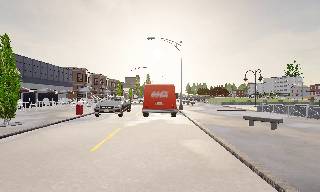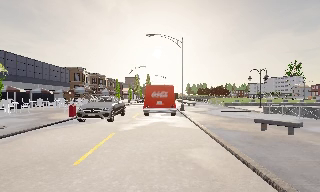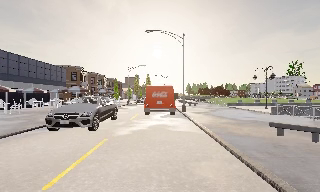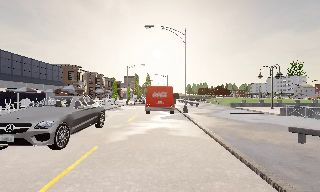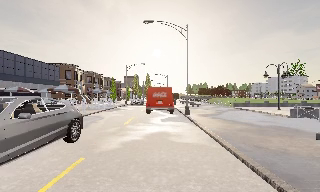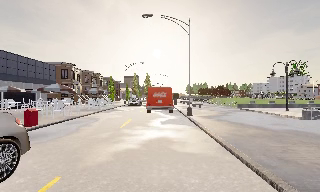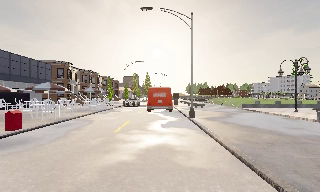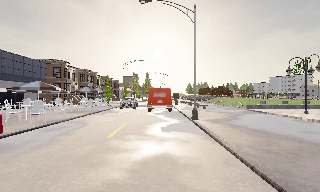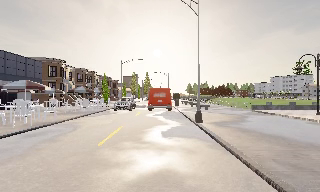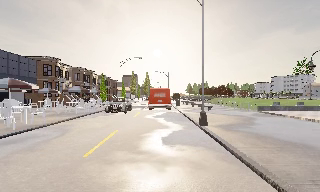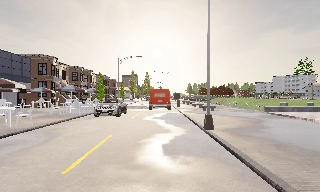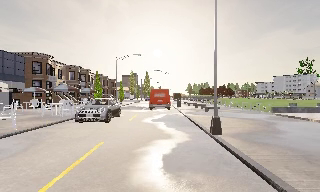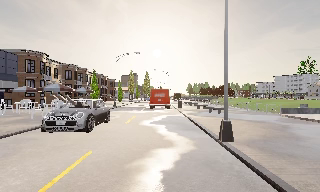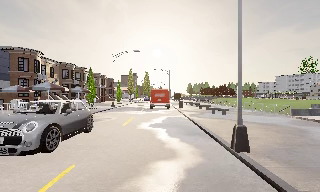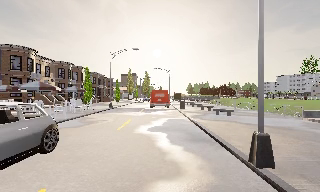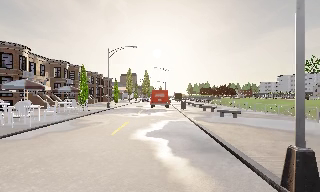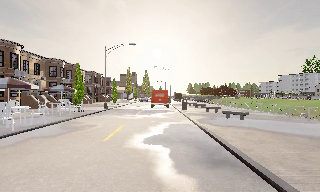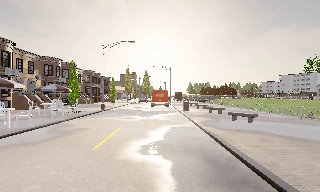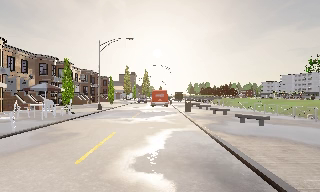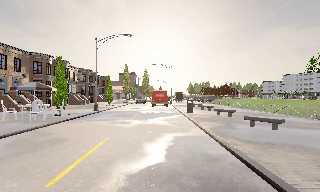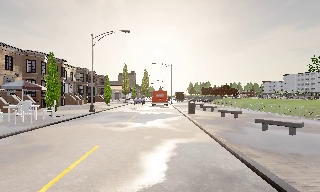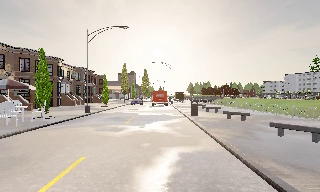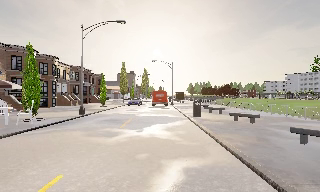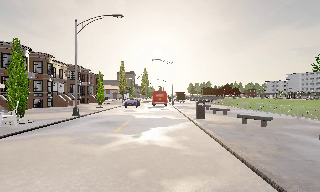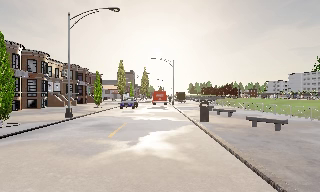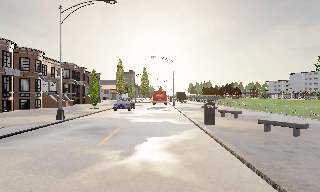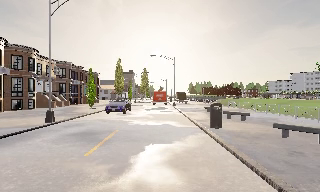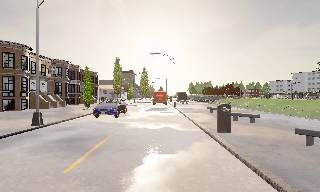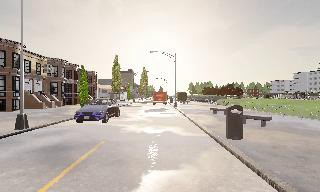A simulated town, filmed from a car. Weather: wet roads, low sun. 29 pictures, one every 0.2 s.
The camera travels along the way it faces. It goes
forward.
0.0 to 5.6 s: The camera travels forward, about 25 m, so what stands in front looms larger.
The film runs forward here.
